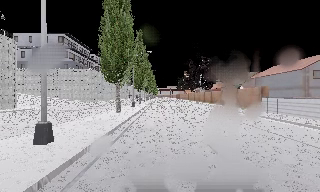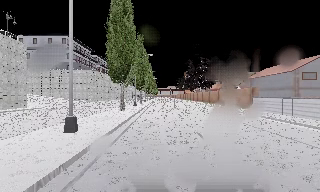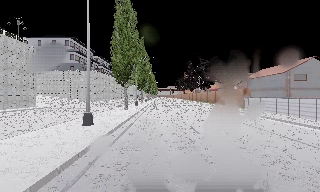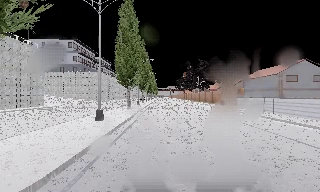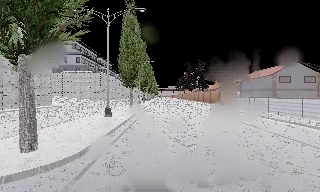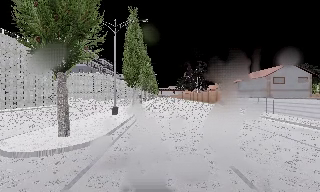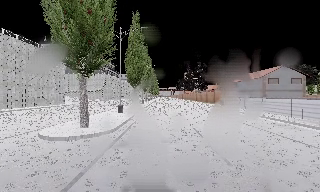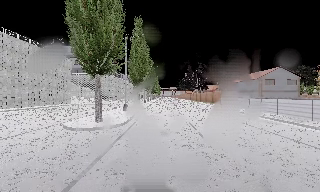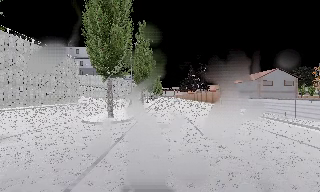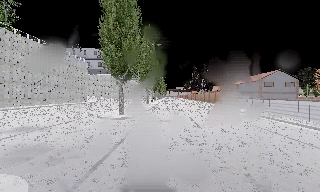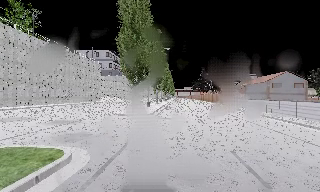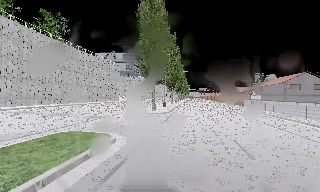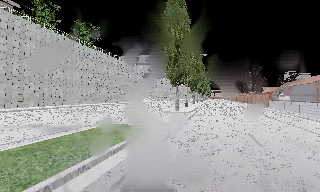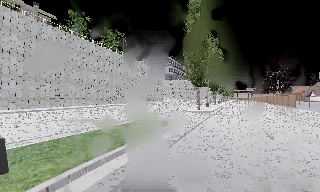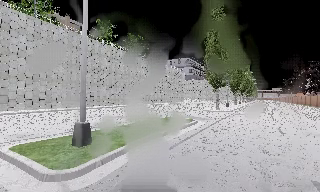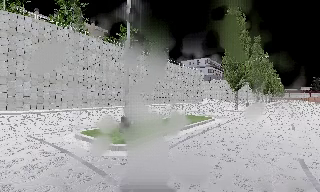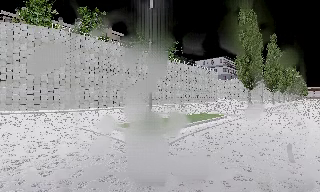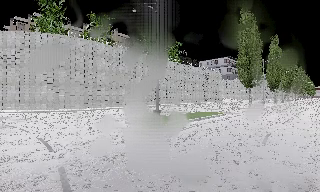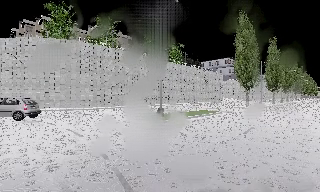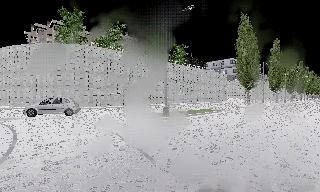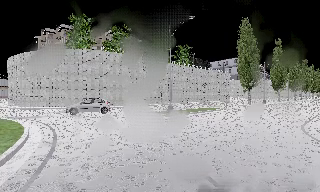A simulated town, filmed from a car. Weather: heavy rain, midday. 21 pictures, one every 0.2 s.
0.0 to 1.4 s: The camera travels backward, about 12 m, so what stands in front gets smaller.
1.4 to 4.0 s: The scene slides to the right, as the camera pans about 50 degrees to its left. It travels backward, about 20 m.
The film runs backward here.
